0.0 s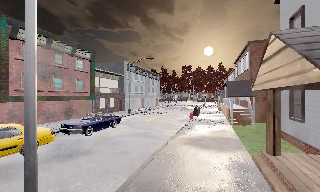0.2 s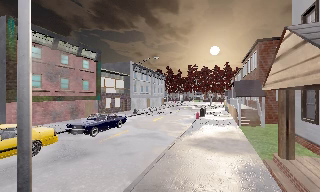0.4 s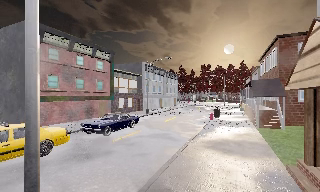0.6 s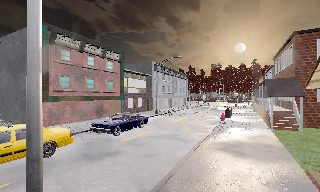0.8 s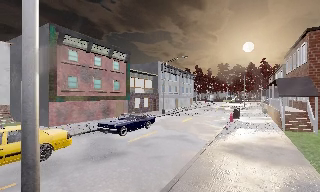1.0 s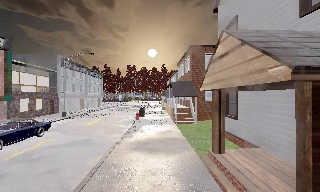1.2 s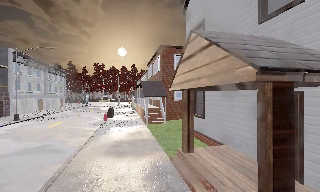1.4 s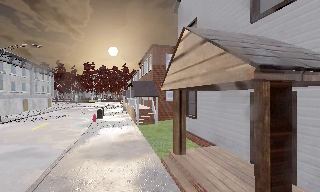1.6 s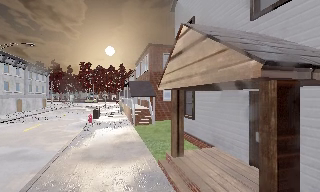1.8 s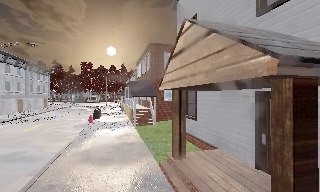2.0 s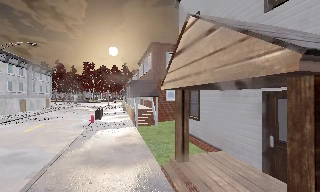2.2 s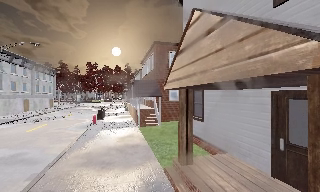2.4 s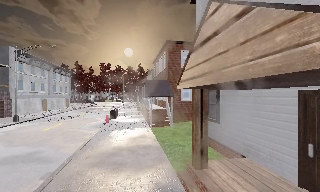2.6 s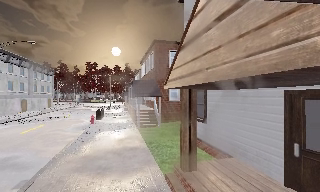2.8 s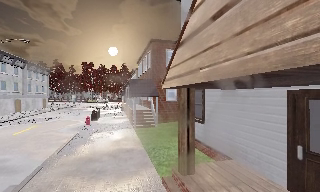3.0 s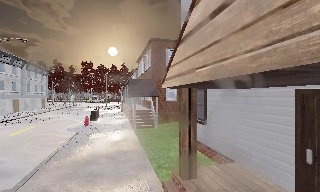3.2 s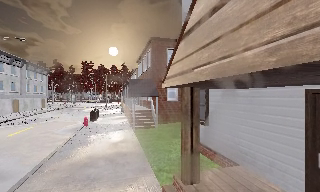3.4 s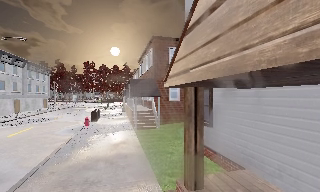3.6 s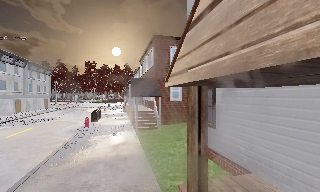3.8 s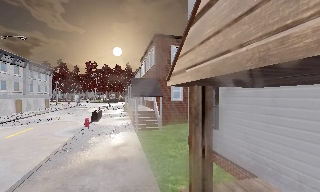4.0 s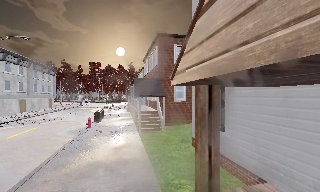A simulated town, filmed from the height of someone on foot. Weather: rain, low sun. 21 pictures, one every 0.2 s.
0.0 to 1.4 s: The camera swings to its right by about 35 degrees, and the scene slides to the left. It travels forward, about 1.5 m.
1.4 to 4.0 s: The camera travels forward, about 3 m, so what stands in front looms larger.
The film runs forward here.
